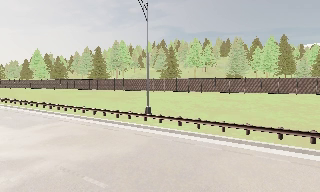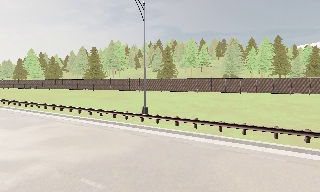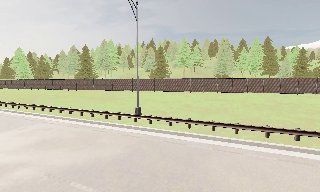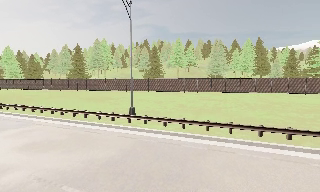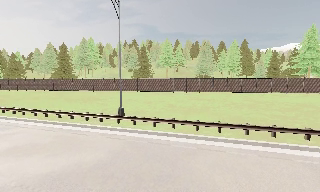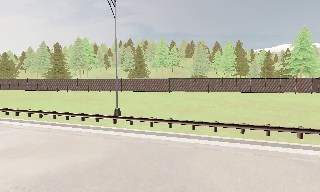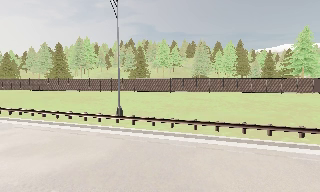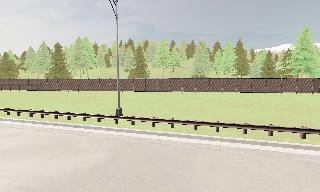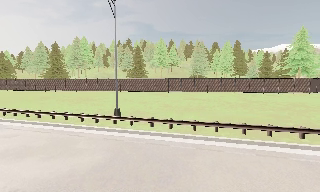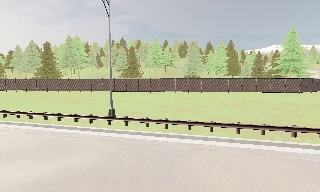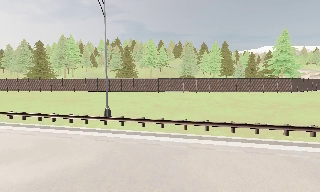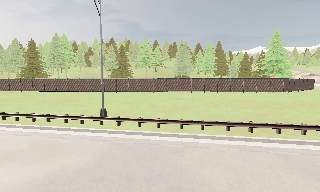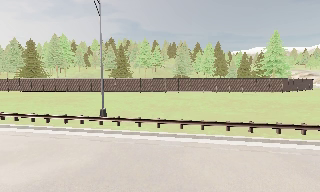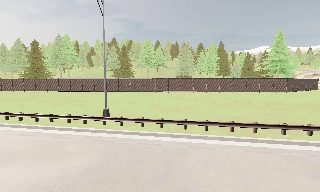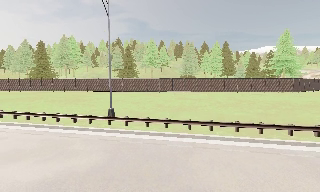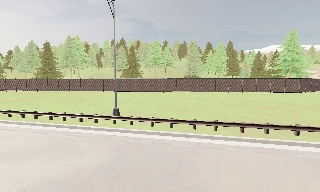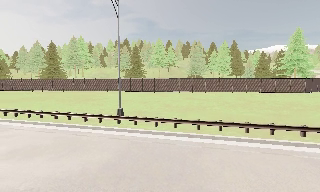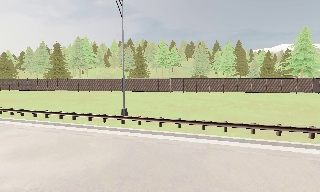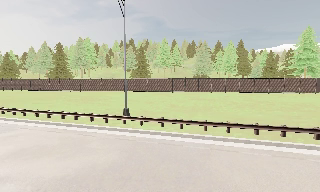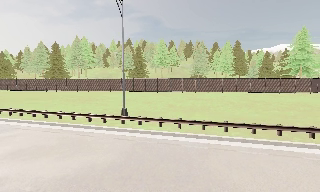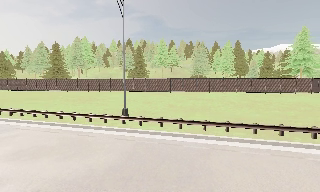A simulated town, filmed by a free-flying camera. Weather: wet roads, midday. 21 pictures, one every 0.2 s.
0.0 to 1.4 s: The camera swings to its right by about 10 degrees, and the scene slides to the left.
1.4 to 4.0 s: The camera travels to its left, about 0.5 m, so close, fixed things drift to the right.
The film runs forward here.
